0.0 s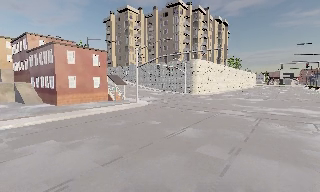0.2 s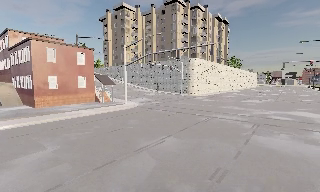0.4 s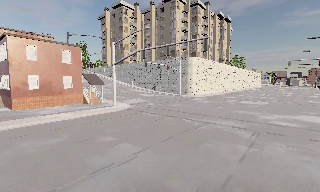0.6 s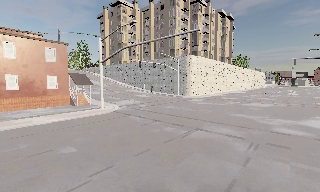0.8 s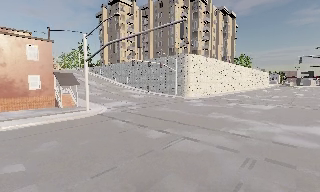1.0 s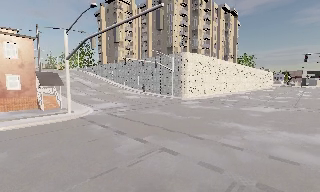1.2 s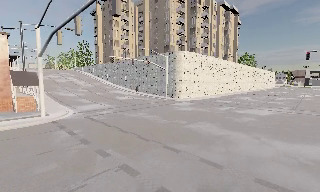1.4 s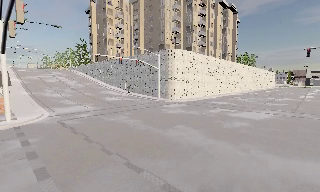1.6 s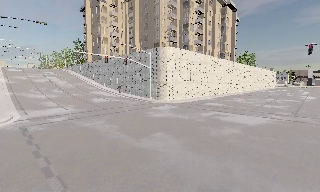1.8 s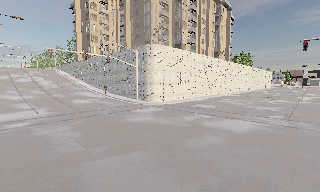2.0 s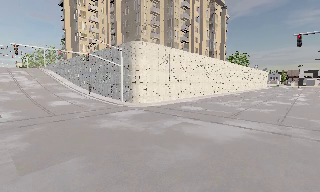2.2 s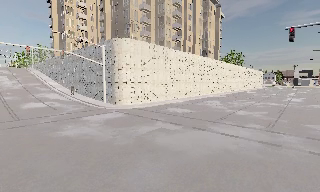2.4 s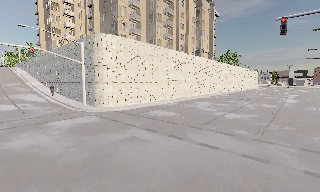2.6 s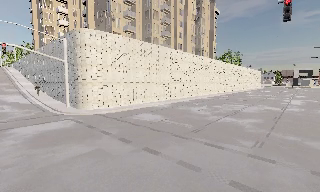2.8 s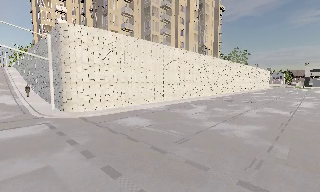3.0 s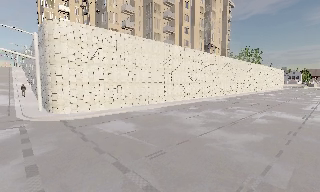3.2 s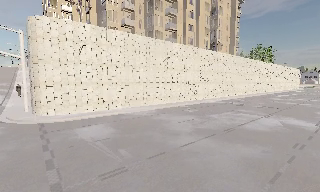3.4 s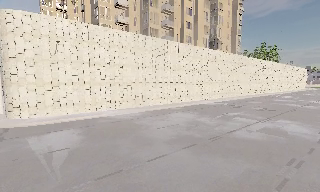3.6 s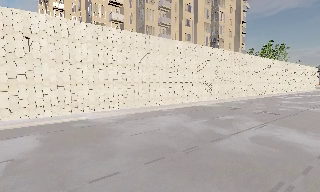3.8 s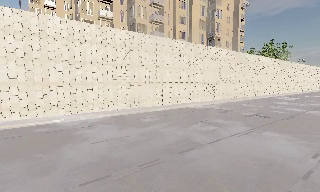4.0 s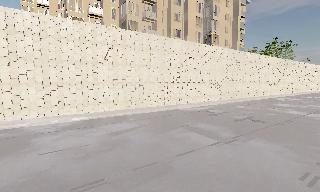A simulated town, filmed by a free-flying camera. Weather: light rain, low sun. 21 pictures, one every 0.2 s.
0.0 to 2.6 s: The camera travels forward and to its right, about 30 m, so what stands in front looms larger.
2.6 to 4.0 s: The camera pans to its left, which is counterclockwise from overhead, by about 15 degrees. It travels to its right and forward, about 16 m, so close, fixed things drift to the left.
The film runs forward here.
